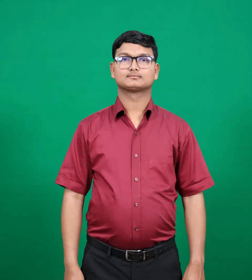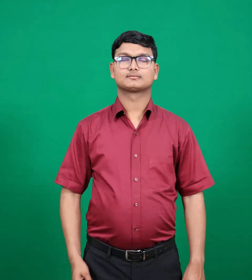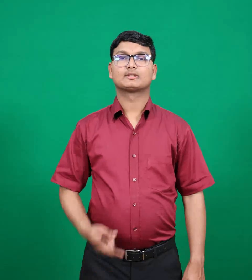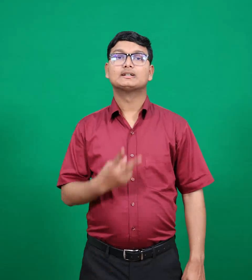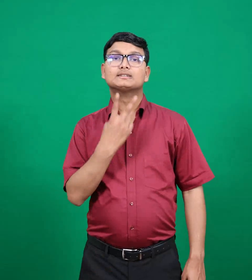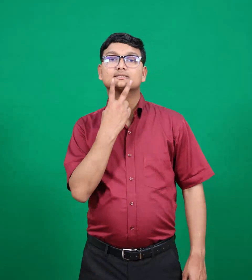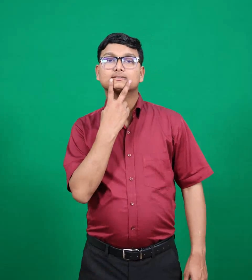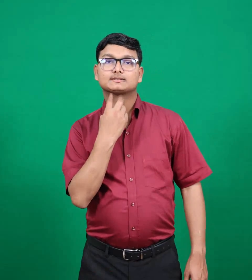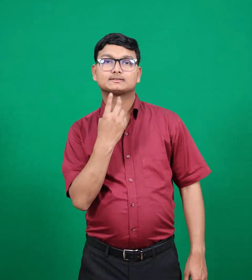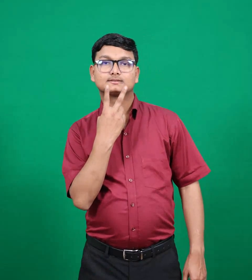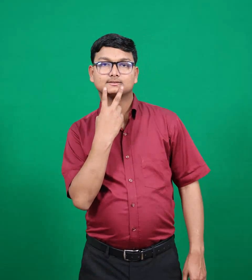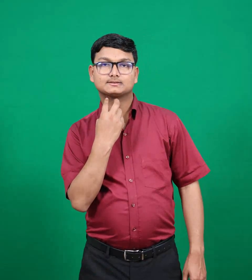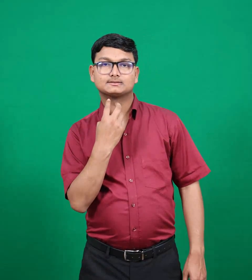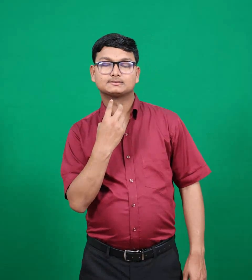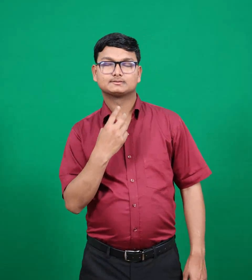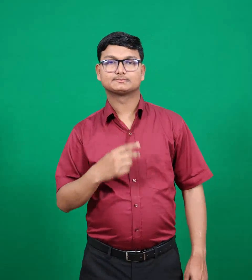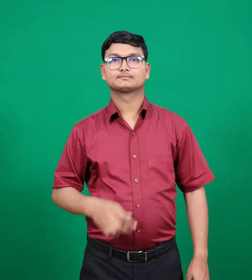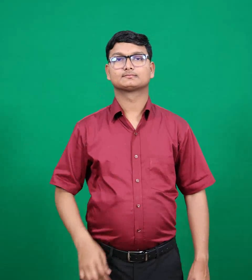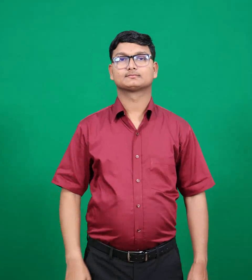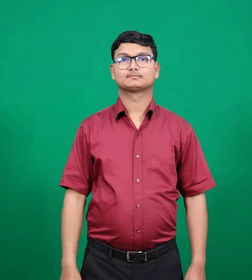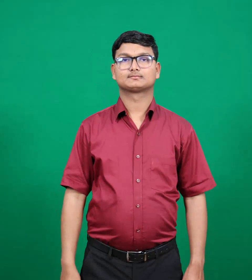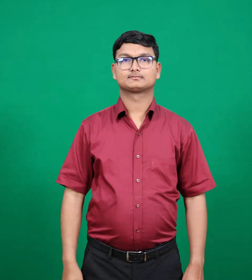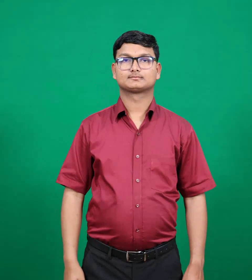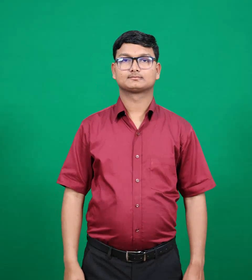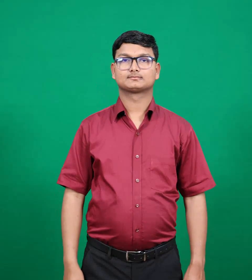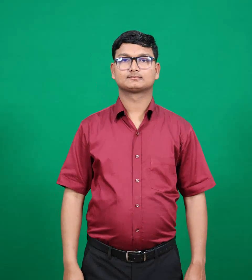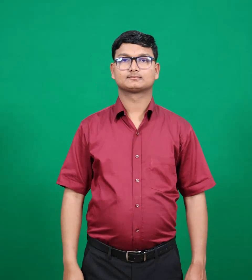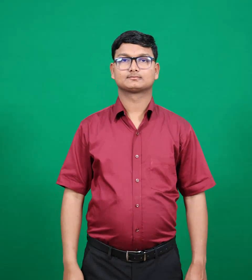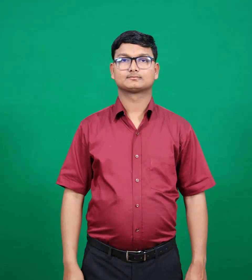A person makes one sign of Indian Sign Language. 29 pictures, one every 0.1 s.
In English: hur
